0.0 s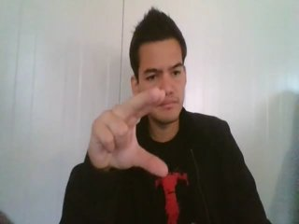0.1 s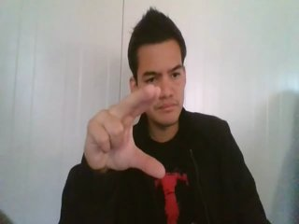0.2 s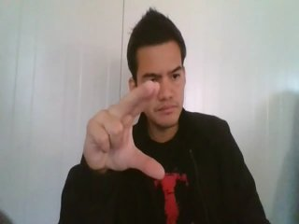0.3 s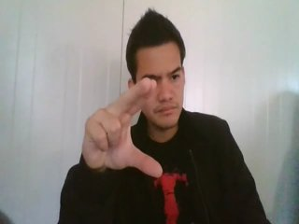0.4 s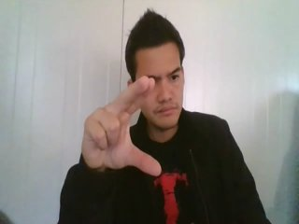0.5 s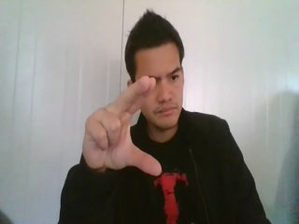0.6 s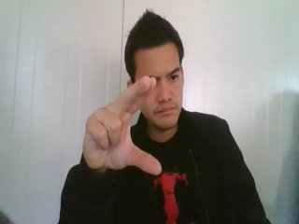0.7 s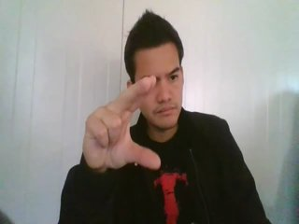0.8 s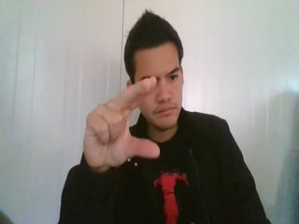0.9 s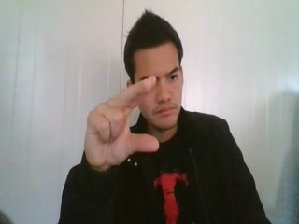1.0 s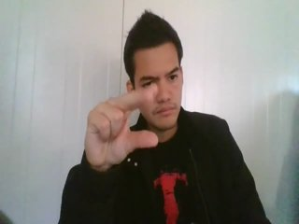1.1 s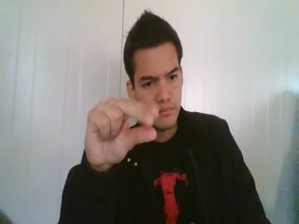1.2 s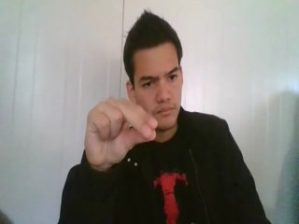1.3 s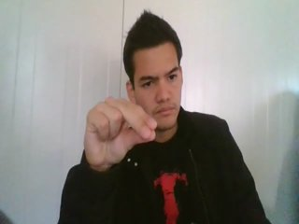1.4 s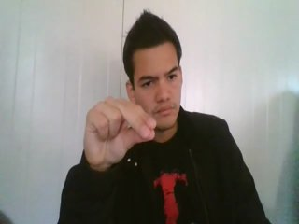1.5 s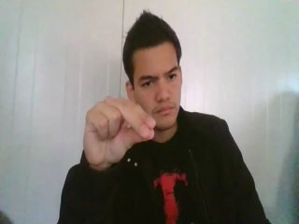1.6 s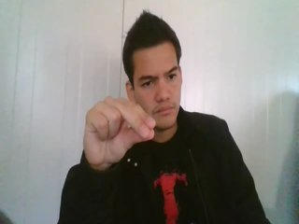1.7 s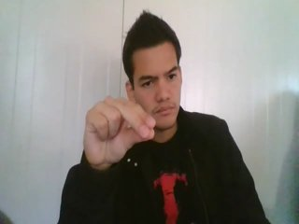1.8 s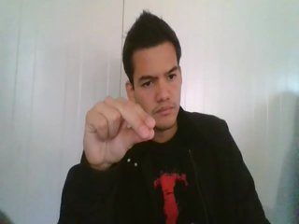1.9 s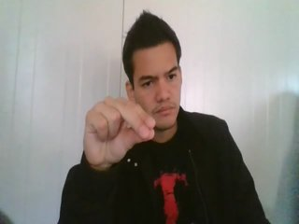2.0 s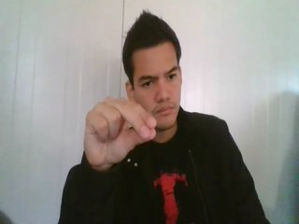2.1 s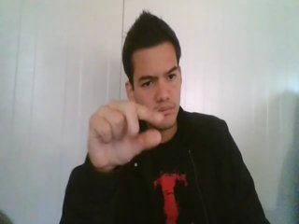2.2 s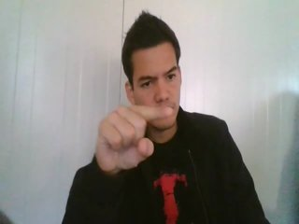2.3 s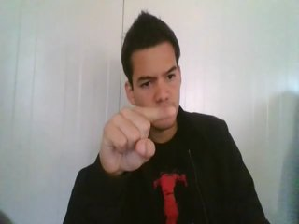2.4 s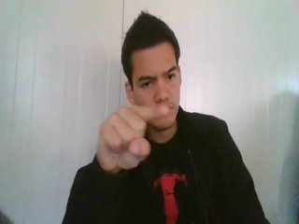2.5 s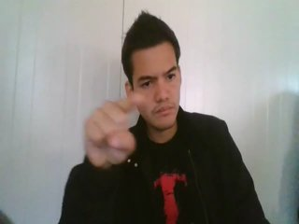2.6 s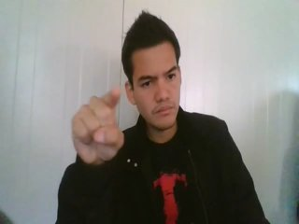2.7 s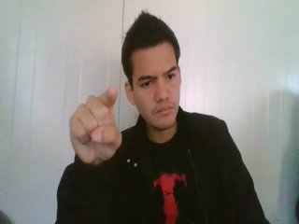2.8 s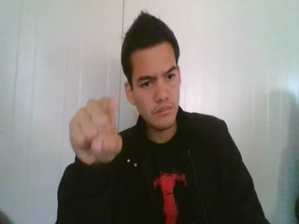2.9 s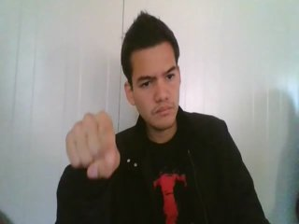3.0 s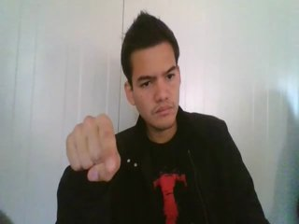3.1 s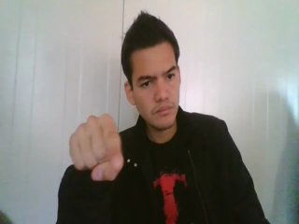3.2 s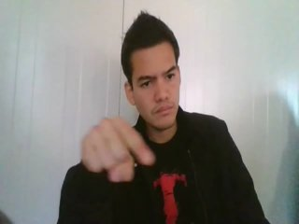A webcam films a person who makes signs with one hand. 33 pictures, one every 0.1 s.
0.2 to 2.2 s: Zoom out.
2.3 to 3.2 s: Pointing with one finger.
